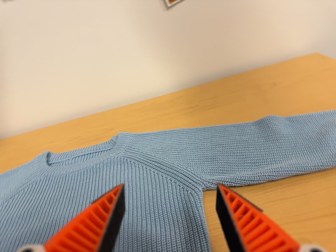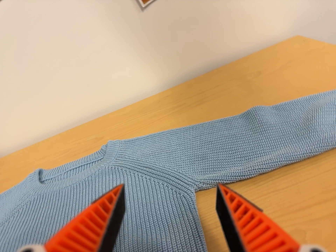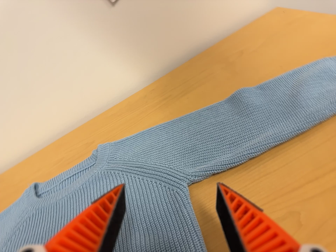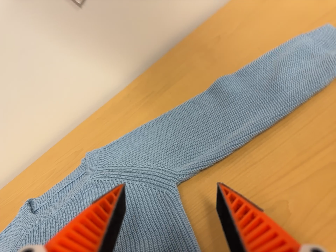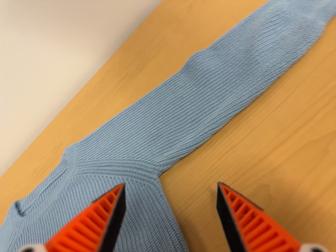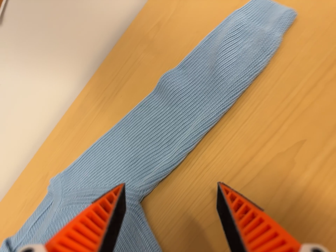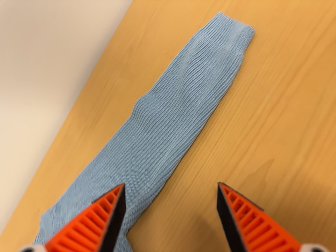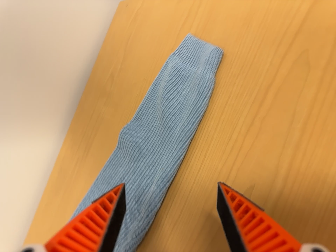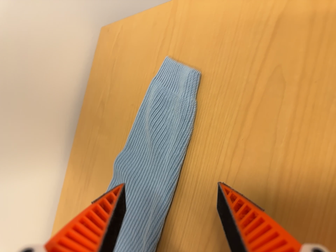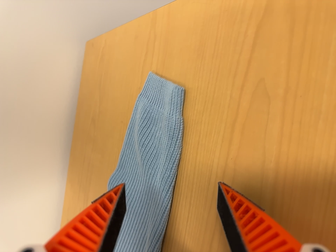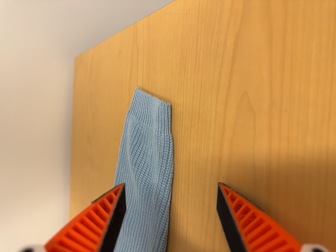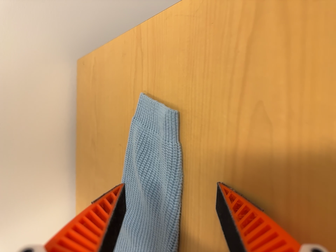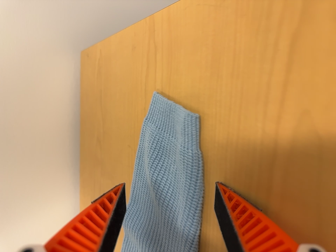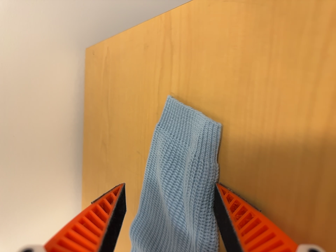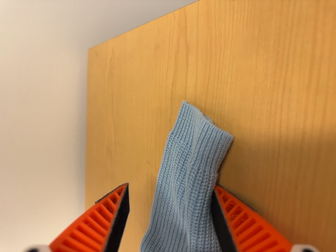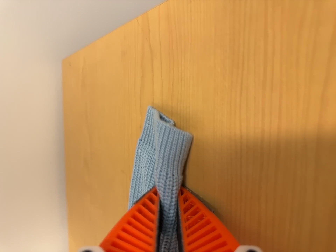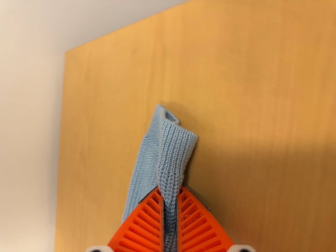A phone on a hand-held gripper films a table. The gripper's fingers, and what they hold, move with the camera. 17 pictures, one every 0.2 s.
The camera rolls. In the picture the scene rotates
counterclockwise.
0.0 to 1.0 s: The camera travels to its right and toward the top of its view, about 14 cm, so close, fixed things drift to the left. Its aim tips toward the bottom of its view by about 10 degrees. It rolls about its line of sight by about 35 degrees, and the scene rotates counterclockwise.
1.0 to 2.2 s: The camera travels toward the top of its view and to its right, about 18 cm, so close, fixed things drift downward. It rolls about its line of sight by about 35 degrees, and the scene rotates counterclockwise.
2.2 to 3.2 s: The camera travels forward and to its left, about 10 cm, so what stands in front looms larger.
The film runs forward here.
